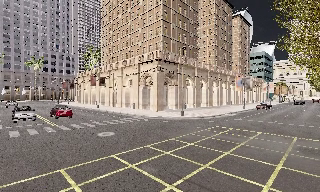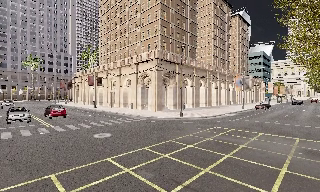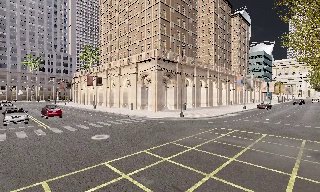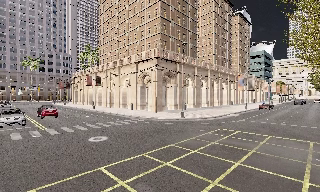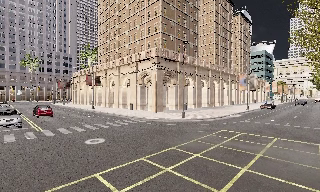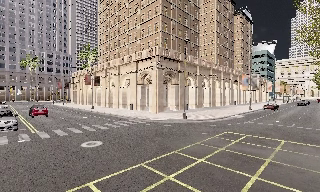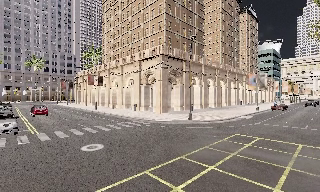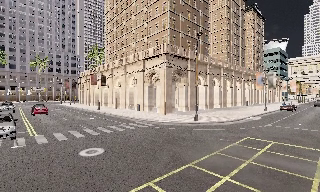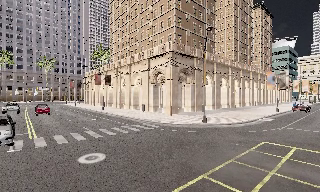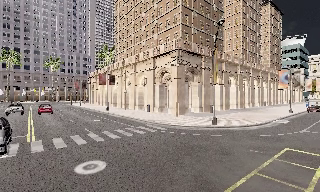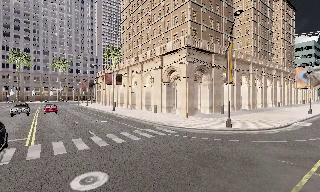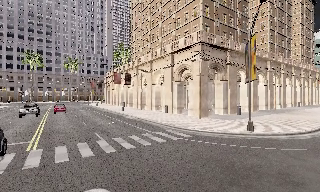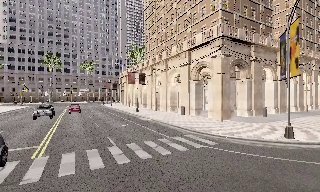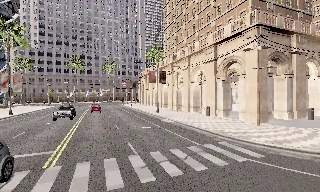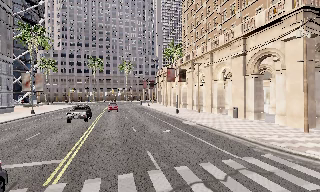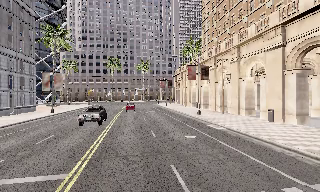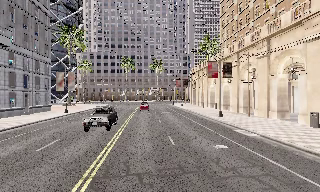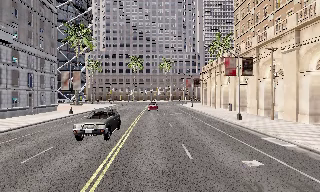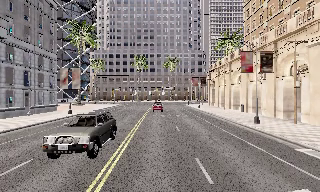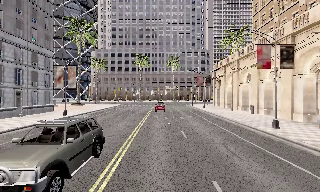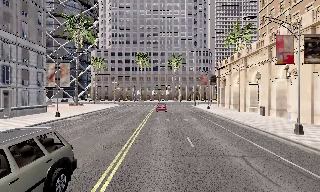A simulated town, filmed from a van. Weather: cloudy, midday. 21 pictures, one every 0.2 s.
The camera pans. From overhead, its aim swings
counterclockwise.
The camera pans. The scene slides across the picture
to the right.
0.0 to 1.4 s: The camera travels forward, about 3.5 m, so what stands in front looms larger. It gains speed.
1.4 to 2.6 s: The camera swings to its left by about 20 degrees, and the scene slides to the right. It travels forward, about 7 m, so what stands in front looms larger. It gains speed.
2.6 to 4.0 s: The scene slides to the right, as the camera pans about 20 degrees to its left. It travels forward, about 13 m, so what stands in front looms larger.
The film runs forward here.
